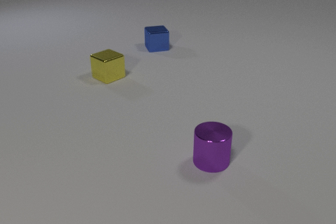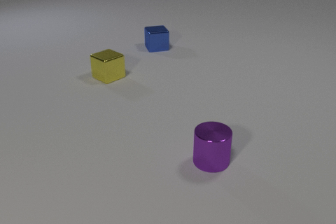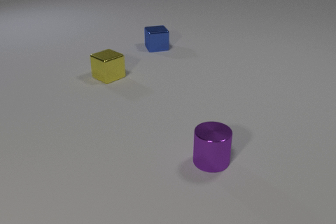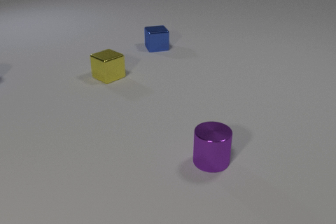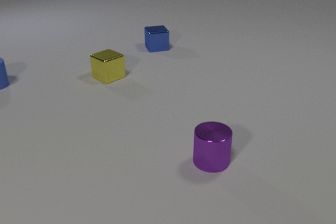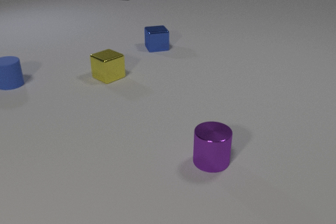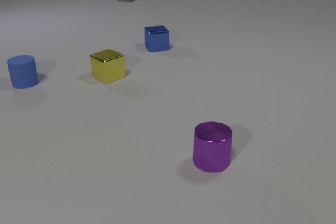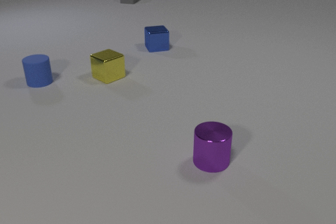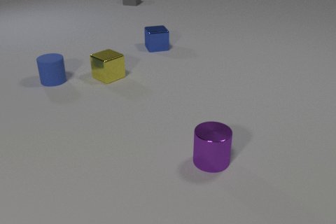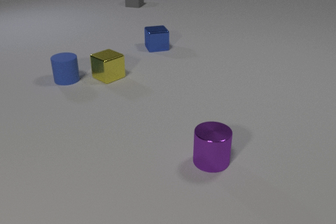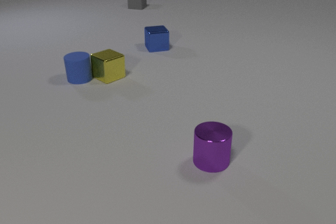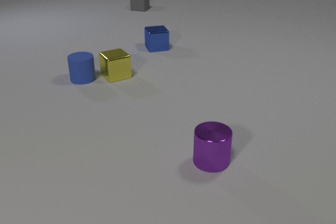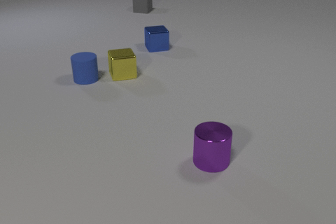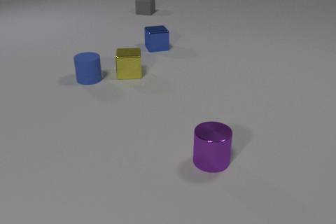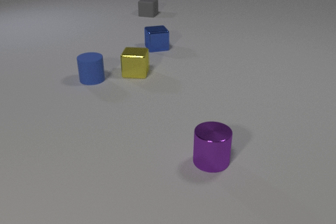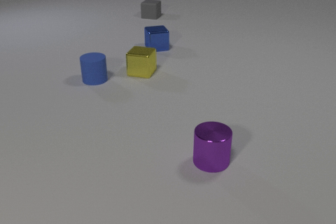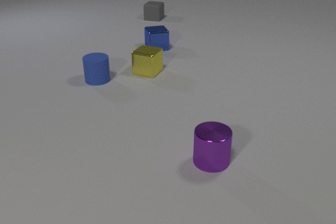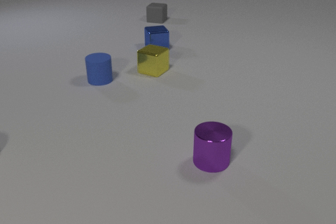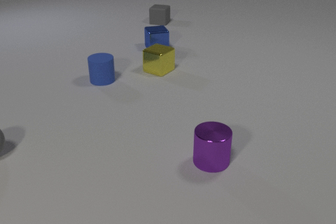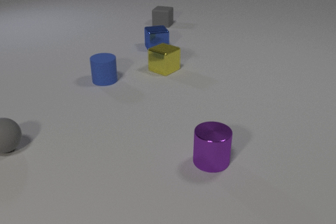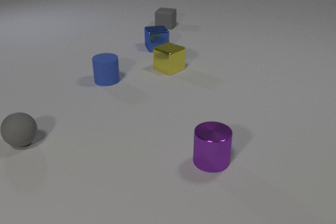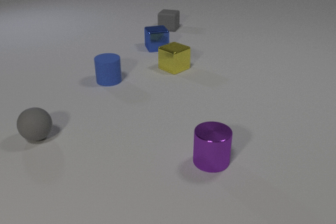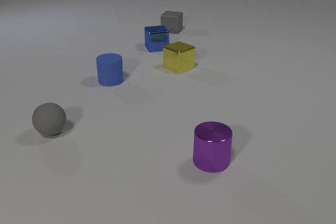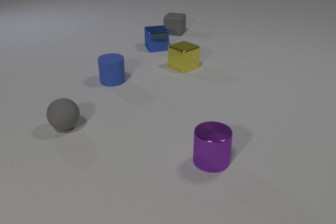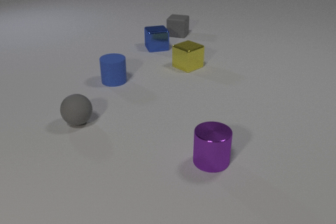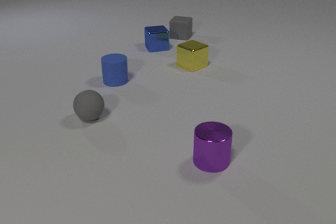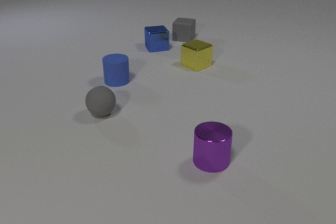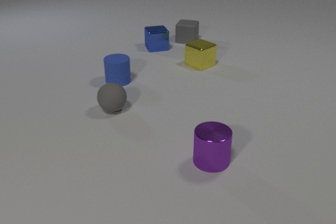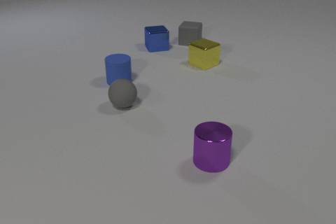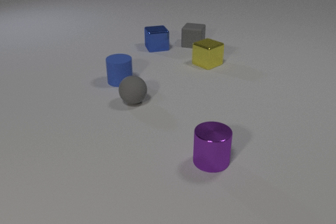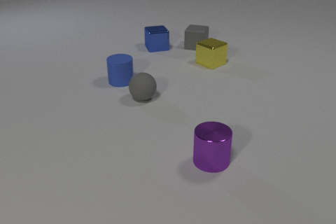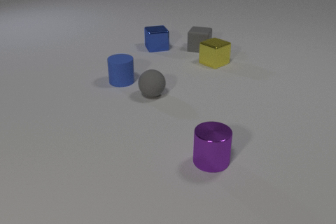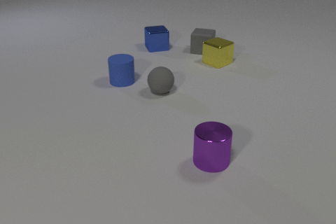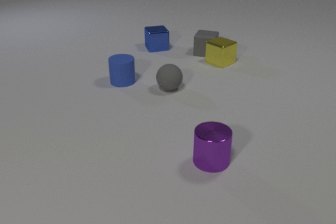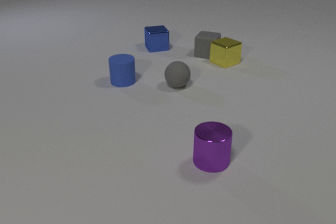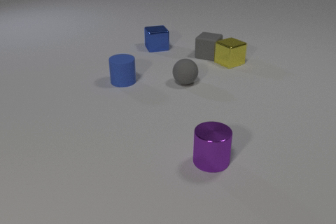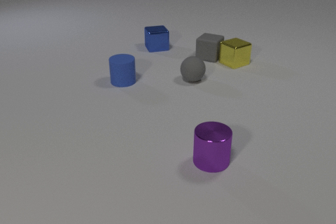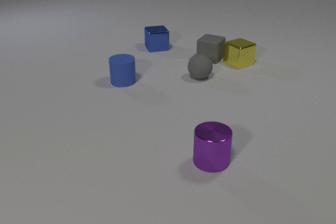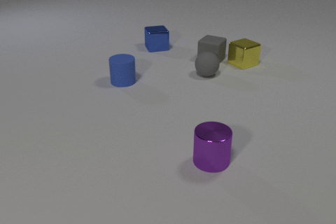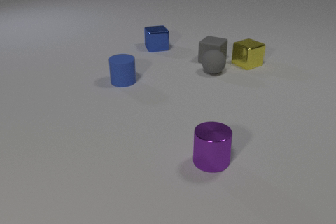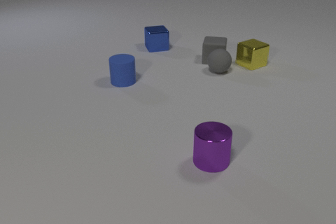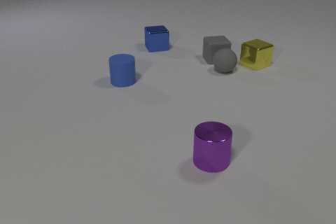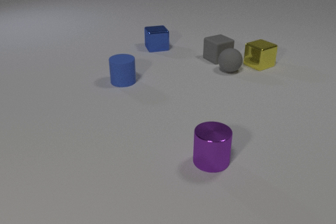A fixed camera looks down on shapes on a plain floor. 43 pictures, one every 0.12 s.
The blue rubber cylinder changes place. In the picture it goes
to the right.
The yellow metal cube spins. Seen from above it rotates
clockwise.
0.00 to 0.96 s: The blue rubber cylinder comes in at the left edge, slides to the right. The gray rubber cube comes in at the top edge, slides toward the camera.
0.96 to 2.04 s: The blue rubber cylinder slides to the right. The yellow metal cube slides to the right, spins clockwise seen from above by about 75 degrees, its near face sliding to the left. The gray rubber cube slides toward the camera. The blue rubber cylinder and the yellow metal cube collide.
2.04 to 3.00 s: The blue rubber cylinder slides to the right. The yellow metal cube slides to the right. The gray rubber cube slides toward the camera and to the right. The gray rubber sphere comes in at the left edge, rolls to the right.
3.00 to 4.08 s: The blue rubber cylinder slides to the right. The yellow metal cube slides to the right. The gray rubber cube slides toward the camera and to the right. The gray rubber sphere rolls to the right and away from the camera. The yellow metal cube and the gray rubber cube collide.
4.08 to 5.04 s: The yellow metal cube slides to the right. The gray rubber cube slides to the right and toward the camera, spins so that its near face slides to the right, counterclockwise seen from above. The gray rubber sphere rolls to the right and away from the camera. The gray rubber cube and the gray rubber sphere collide.
How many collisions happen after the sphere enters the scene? 2.
How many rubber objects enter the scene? 3.
What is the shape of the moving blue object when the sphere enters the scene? cylinder.
